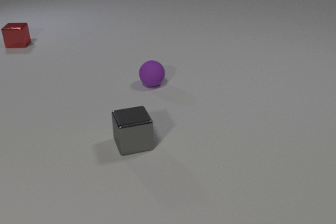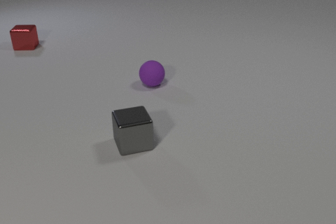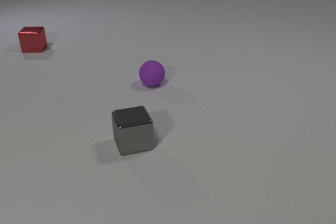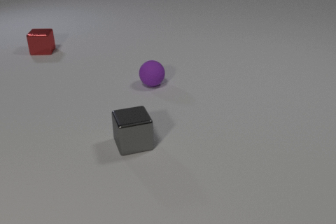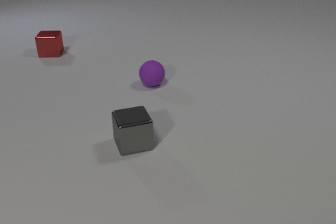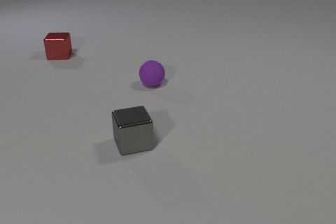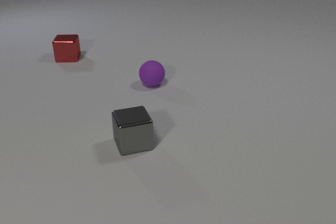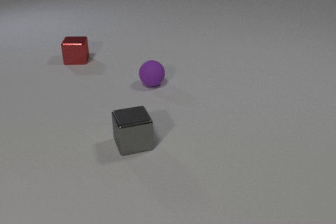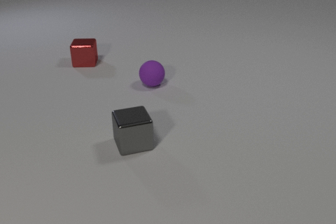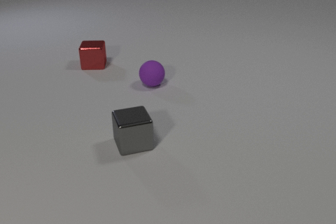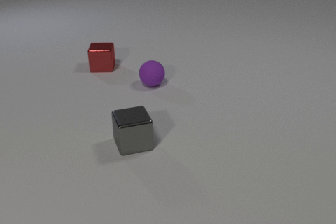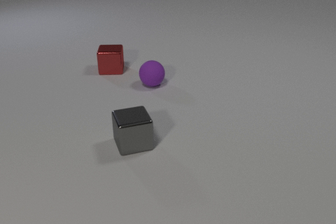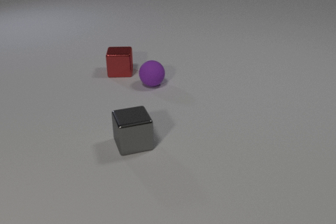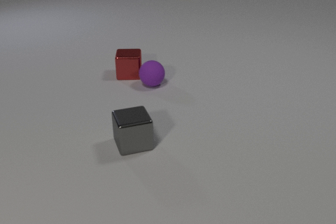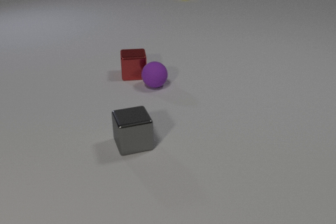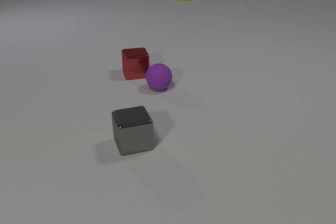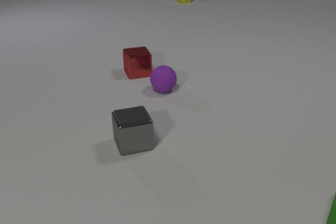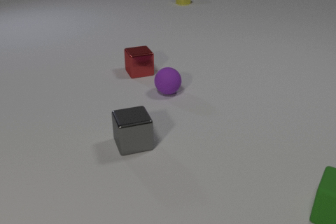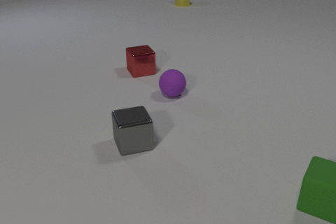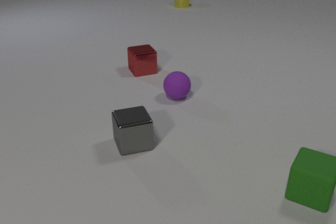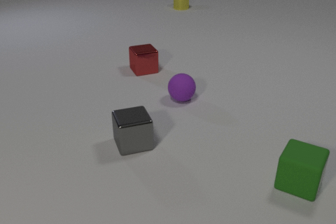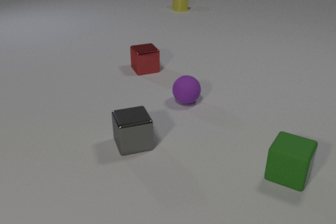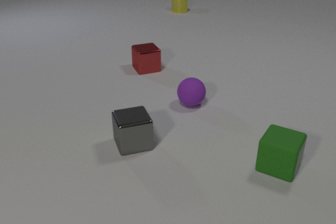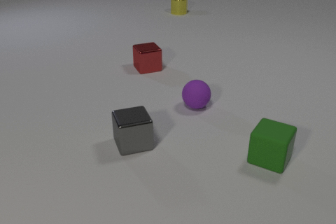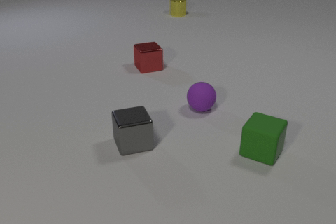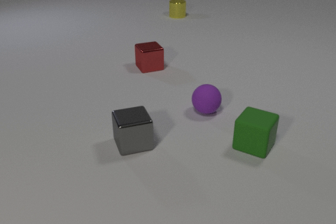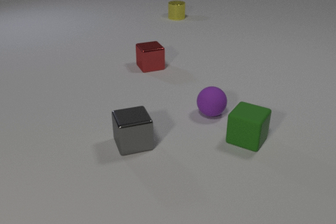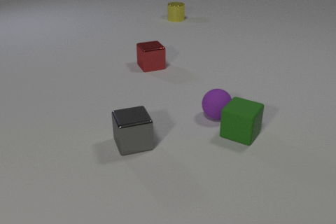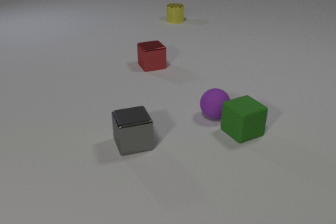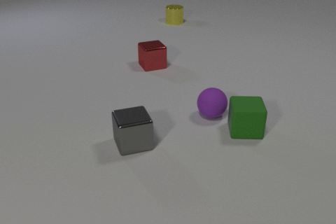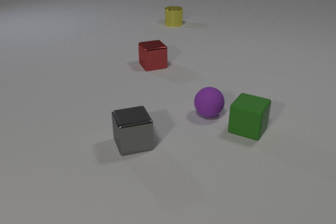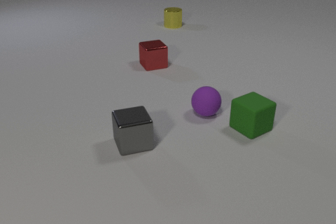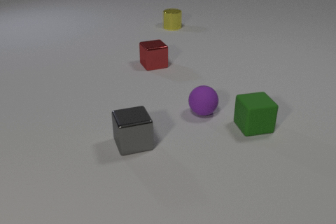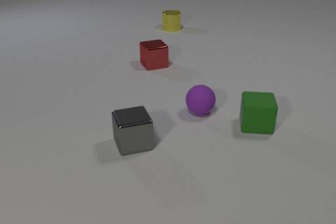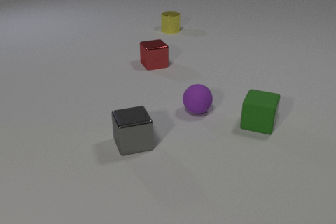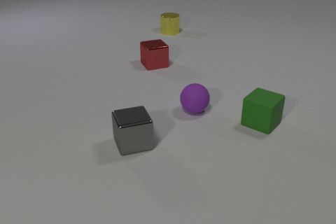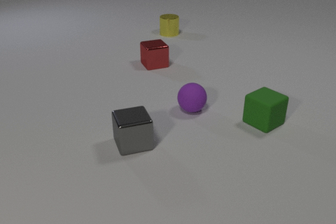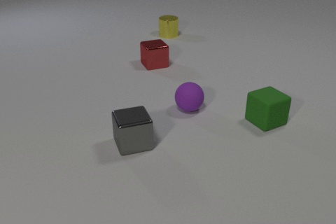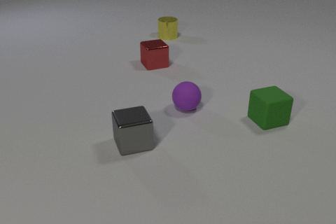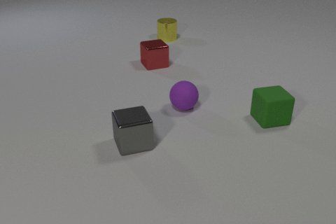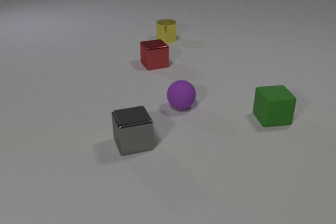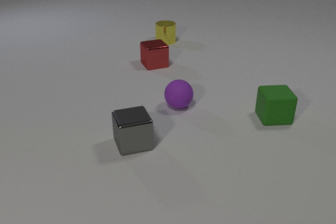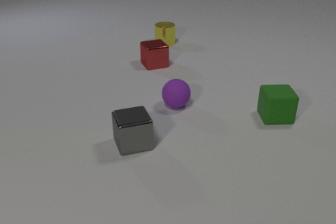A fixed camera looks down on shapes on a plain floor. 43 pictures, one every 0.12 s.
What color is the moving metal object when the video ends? yellow.
How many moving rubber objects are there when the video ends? 2.
What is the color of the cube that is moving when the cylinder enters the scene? red.
0.00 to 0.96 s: The red metal cube slides toward the camera and to the right.
0.96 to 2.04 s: The red metal cube slides to the right and toward the camera. The purple rubber sphere rolls toward the camera and to the right. The yellow metal cylinder comes in at the top edge, slides toward the camera. The green rubber cube comes in at the right edge, slides to the left and away from the camera. The red metal cube and the purple rubber sphere collide.
2.04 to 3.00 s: The red metal cube slides away from the camera and to the right. The purple rubber sphere rolls to the right and toward the camera. The yellow metal cylinder slides toward the camera. The green rubber cube slides away from the camera and to the left.
3.00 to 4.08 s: The red metal cube slides away from the camera and to the right. The purple rubber sphere rolls to the left. The yellow metal cylinder slides toward the camera. The green rubber cube slides away from the camera, spins clockwise seen from above by about 165 degrees, its near face sliding to the left. The purple rubber sphere and the green rubber cube collide.
4.08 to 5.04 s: The purple rubber sphere rolls to the left and away from the camera. The yellow metal cylinder slides toward the camera. The green rubber cube slides away from the camera and to the right, spins so that its near face slides to the left, clockwise seen from above.
